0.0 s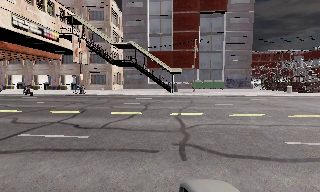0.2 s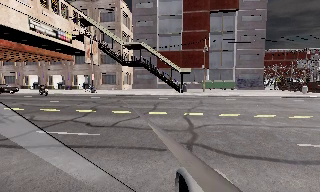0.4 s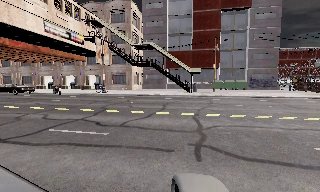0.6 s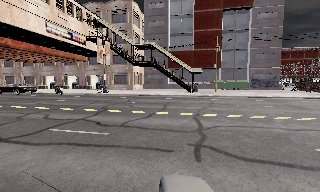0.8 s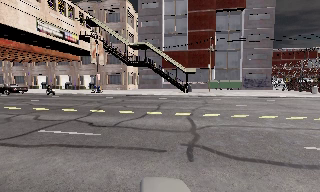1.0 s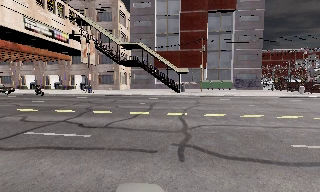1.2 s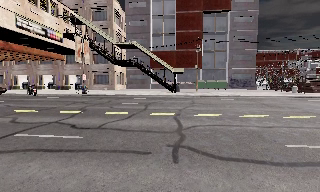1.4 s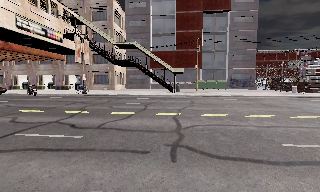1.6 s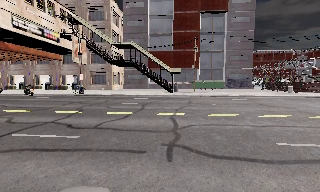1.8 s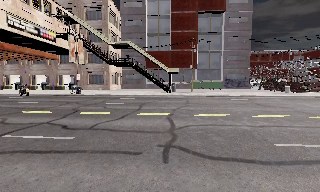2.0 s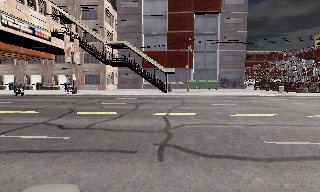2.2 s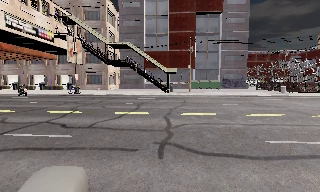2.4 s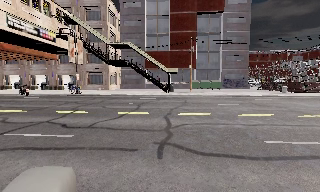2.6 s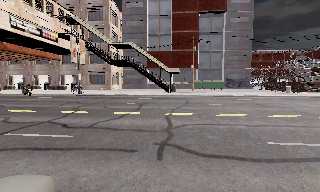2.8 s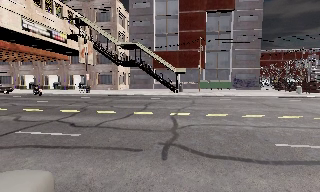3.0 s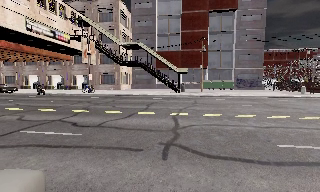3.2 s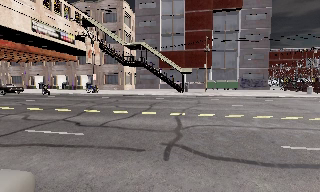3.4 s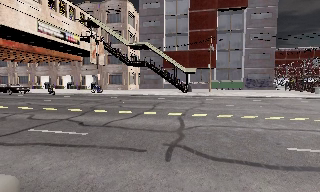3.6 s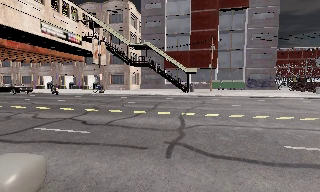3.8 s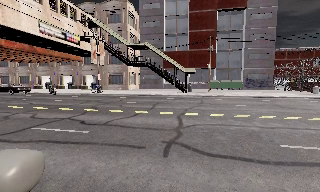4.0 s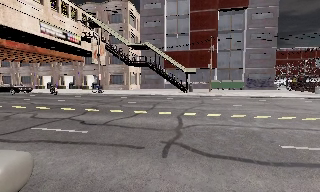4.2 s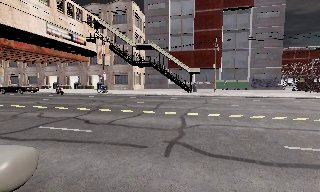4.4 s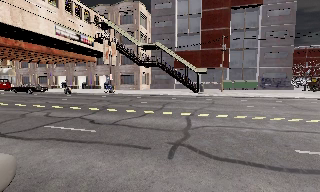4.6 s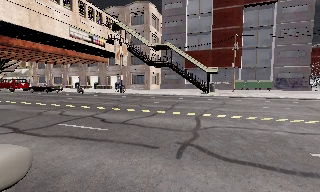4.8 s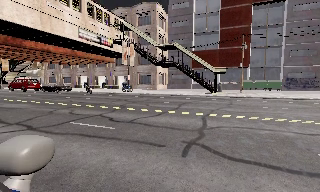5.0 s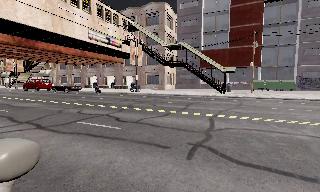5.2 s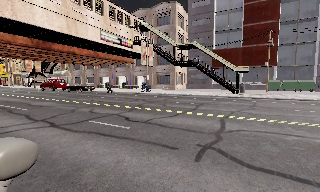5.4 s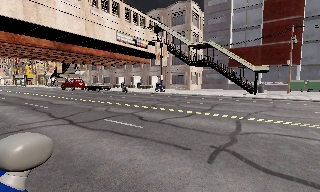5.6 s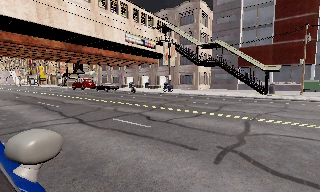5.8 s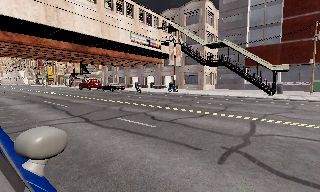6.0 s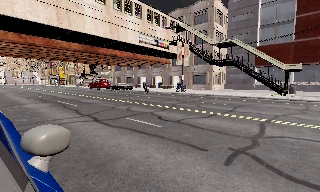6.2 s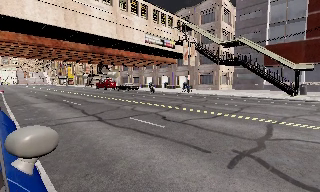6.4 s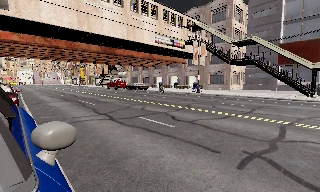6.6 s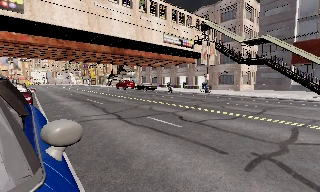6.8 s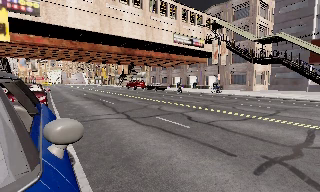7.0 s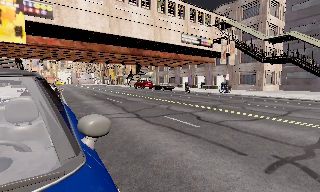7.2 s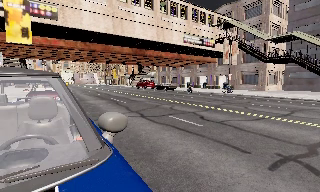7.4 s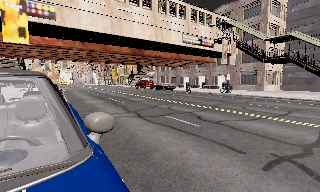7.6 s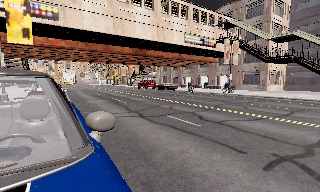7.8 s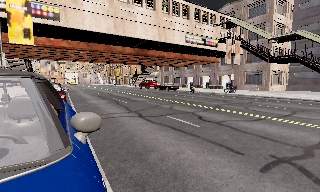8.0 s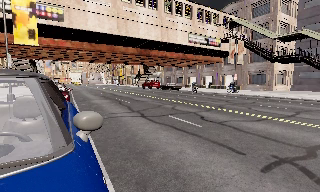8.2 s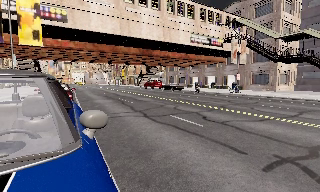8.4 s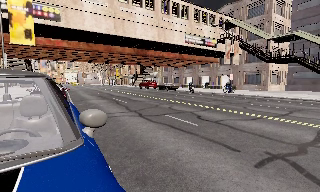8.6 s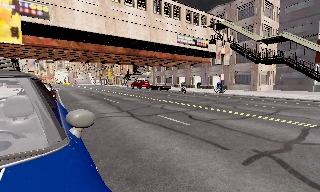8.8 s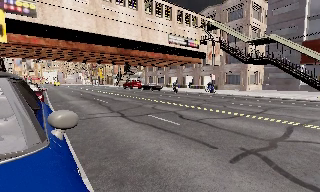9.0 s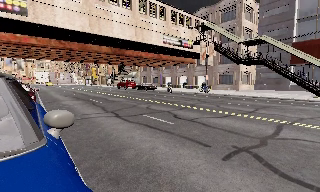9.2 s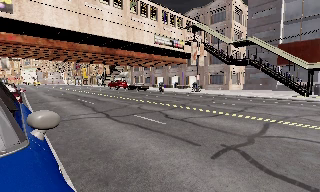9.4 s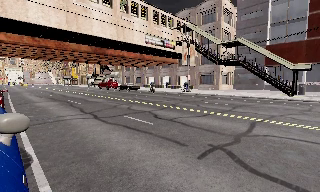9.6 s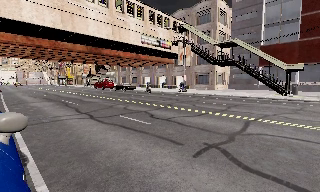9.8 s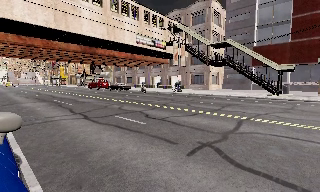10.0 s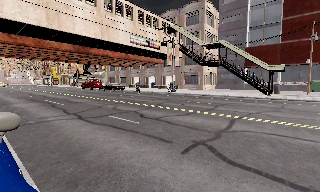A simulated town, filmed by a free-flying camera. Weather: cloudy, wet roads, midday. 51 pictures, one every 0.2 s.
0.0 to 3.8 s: The camera travels to its right, about 1 m.
3.8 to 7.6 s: The camera pans to its left, which is counterclockwise from overhead, by about 45 degrees. It travels to its right, about 0.5 m.
7.6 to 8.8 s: The camera shifts only a little, or ends up much as it began.
8.8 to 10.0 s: The camera pans to its right, which is clockwise from overhead, by about 15 degrees.
The film runs forward here.
